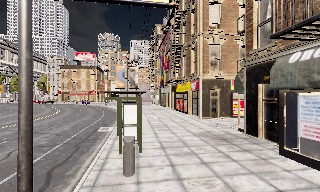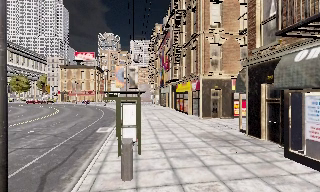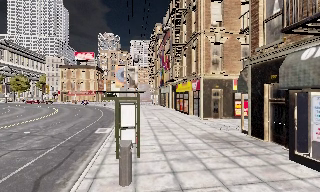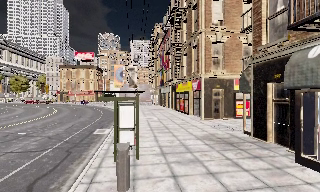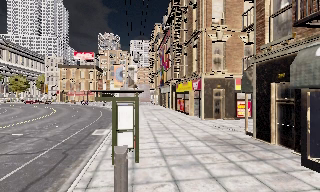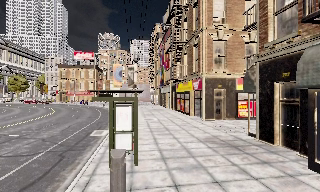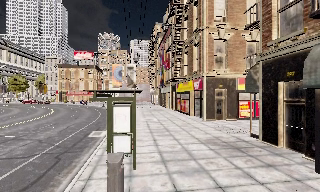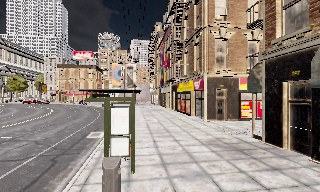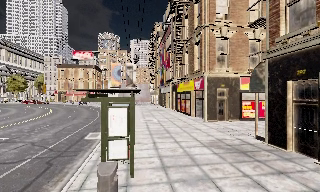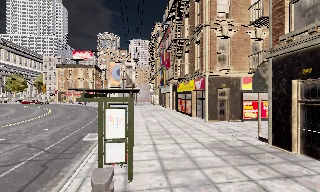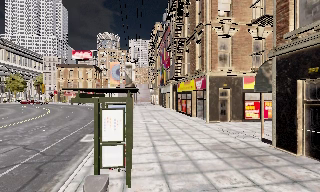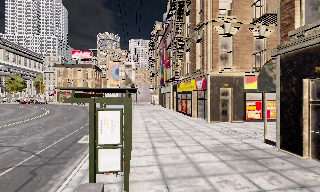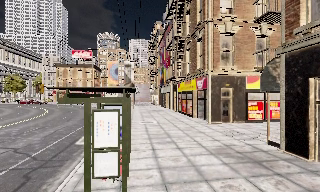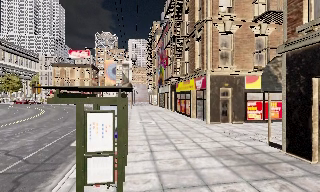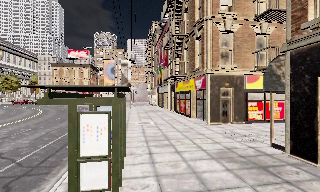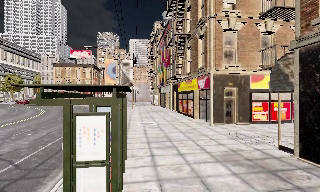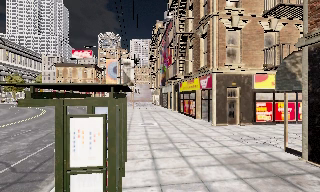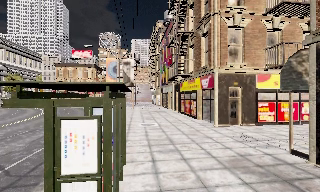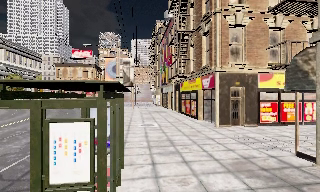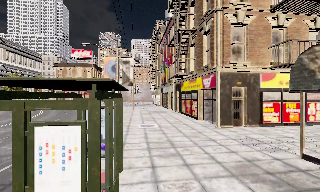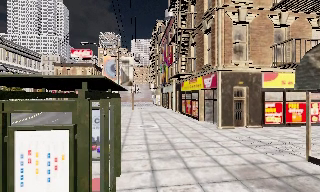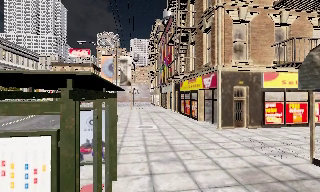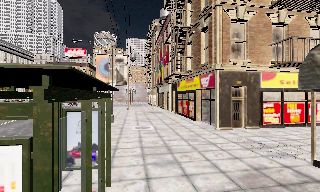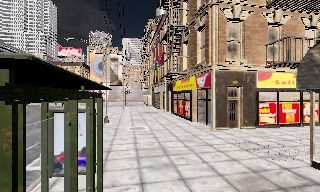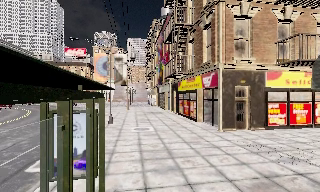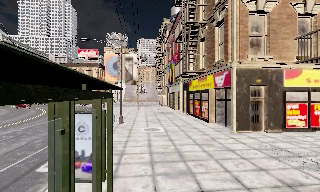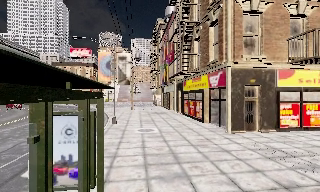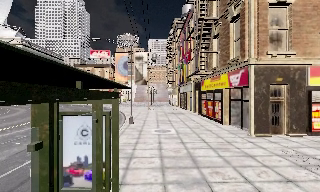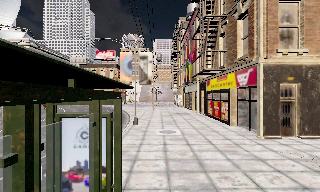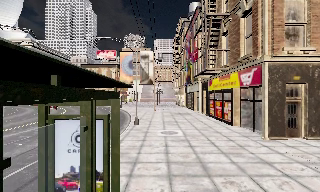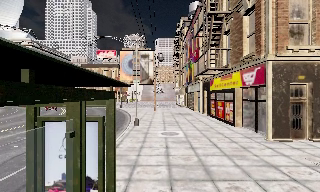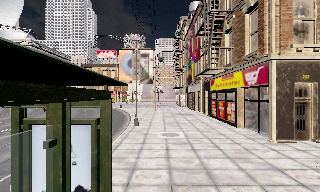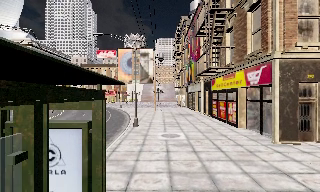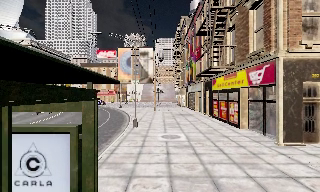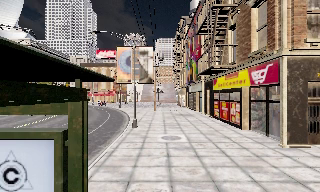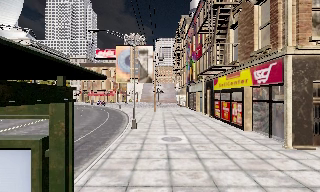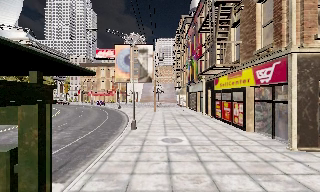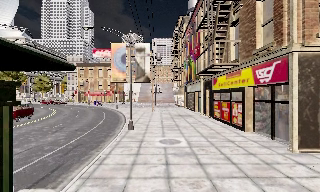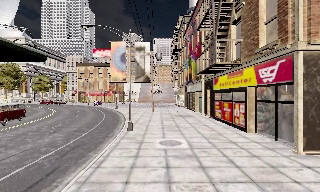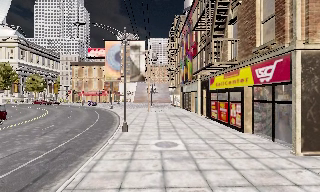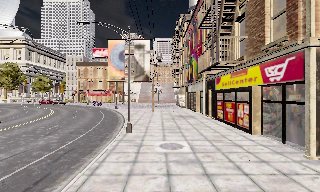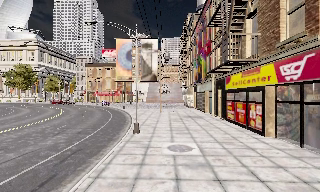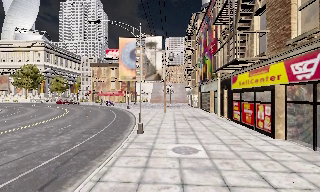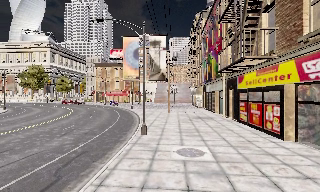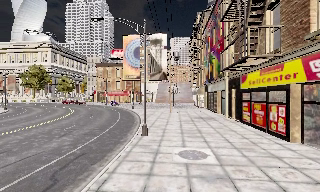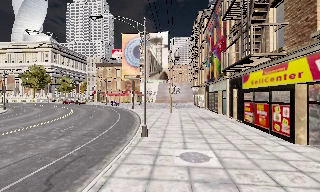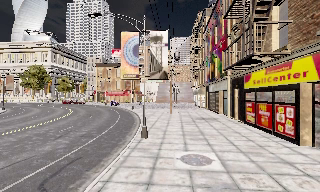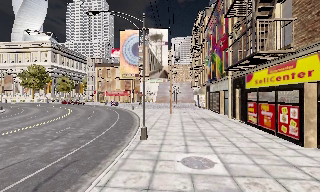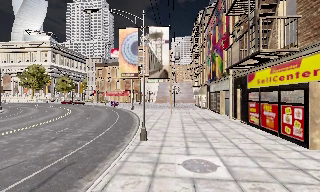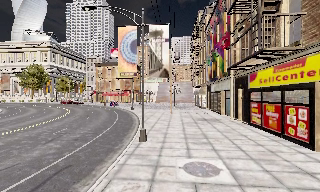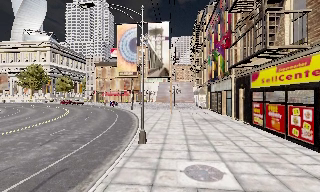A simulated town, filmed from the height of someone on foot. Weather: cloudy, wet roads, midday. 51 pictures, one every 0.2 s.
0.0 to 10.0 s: The camera pans to its left, which is counterclockwise from overhead, by about 15 degrees. It travels forward, about 13 m, so what stands in front looms larger.
The film runs forward here.
